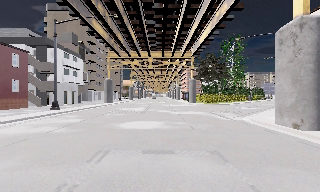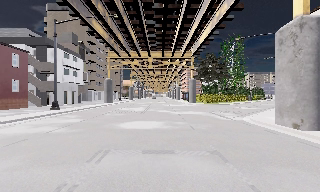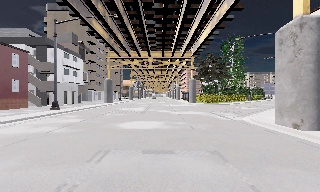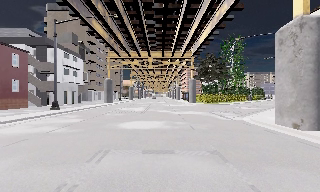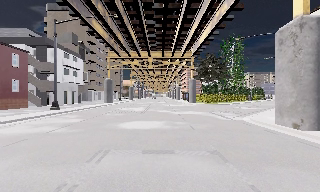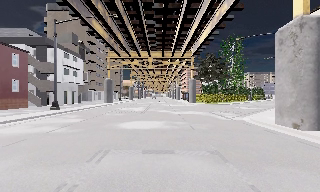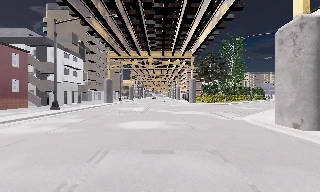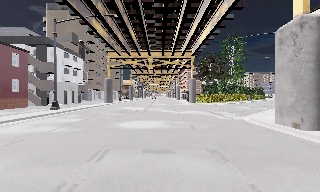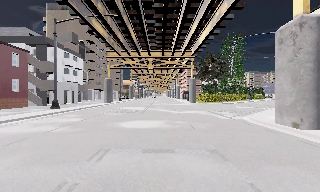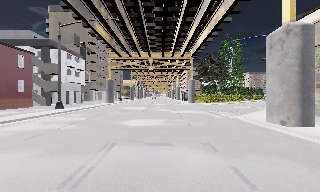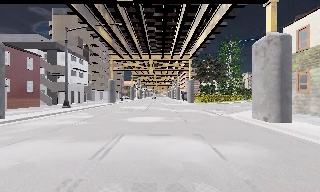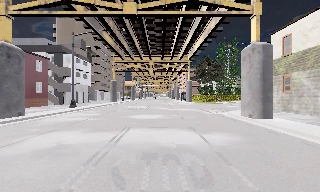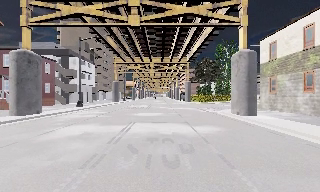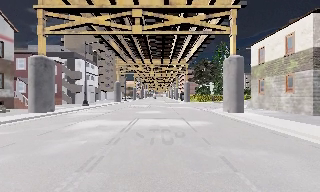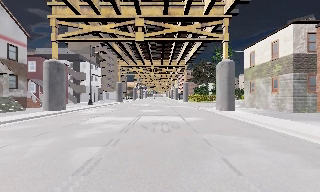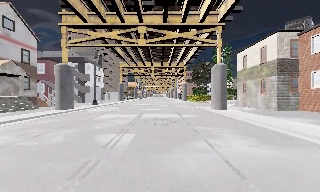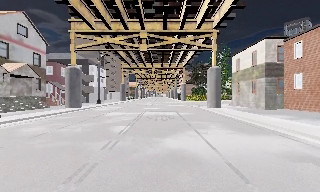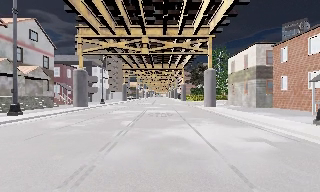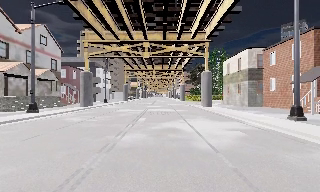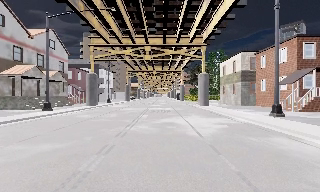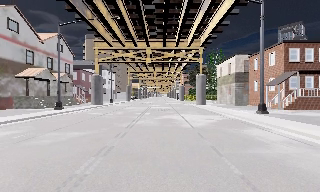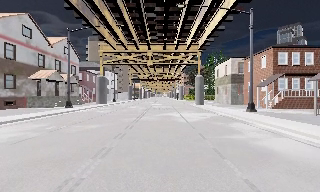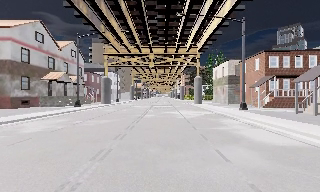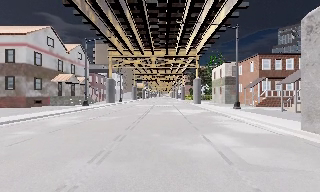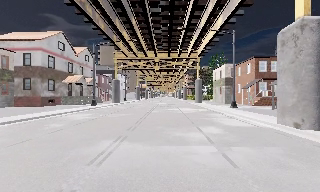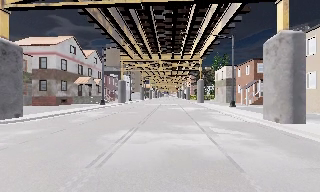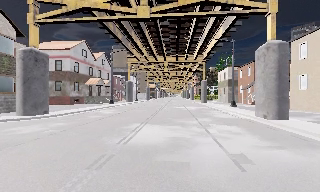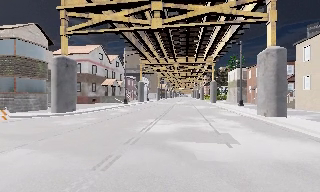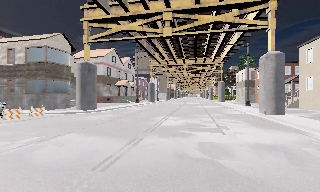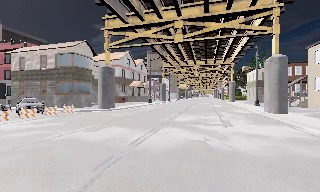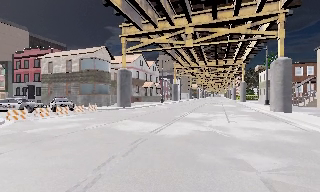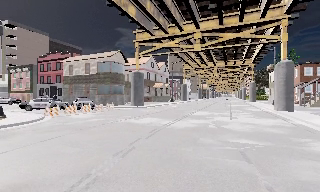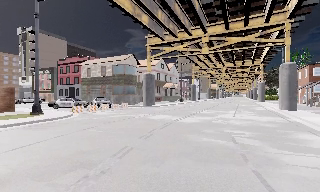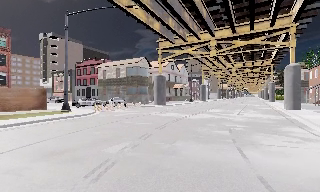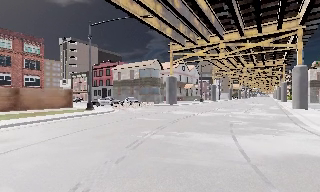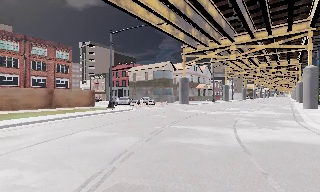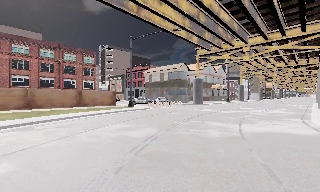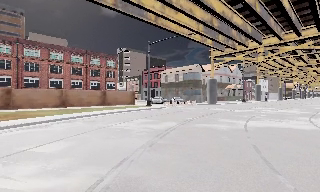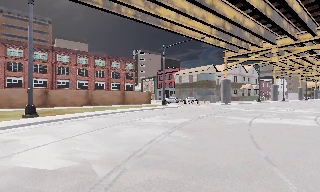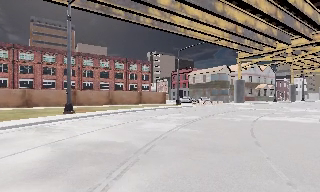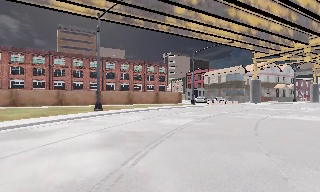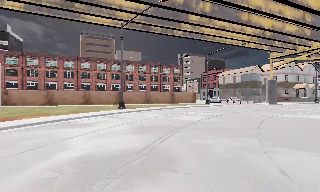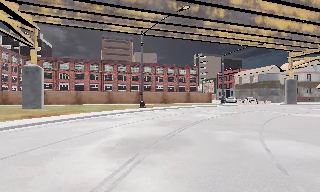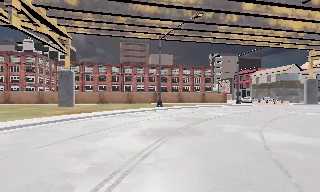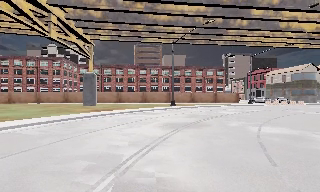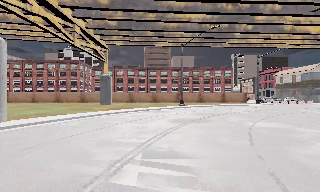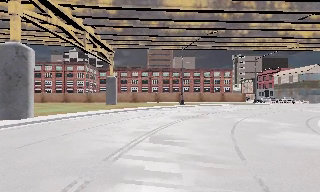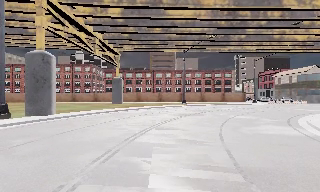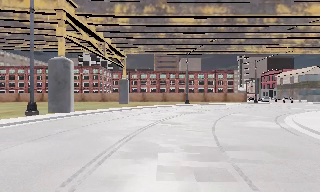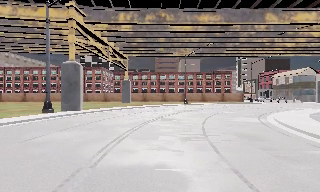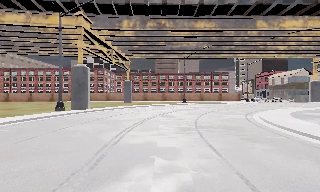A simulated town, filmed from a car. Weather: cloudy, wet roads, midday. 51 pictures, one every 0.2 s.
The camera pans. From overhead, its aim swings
counterclockwise.
The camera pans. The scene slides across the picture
to the right.
0.0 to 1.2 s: The camera keeps its place and its aim.
1.2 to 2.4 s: The camera travels backward, about 6 m, so what stands in front gets smaller. It gains speed.
2.4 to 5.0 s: The camera travels backward, about 25 m, so what stands in front gets smaller.
5.0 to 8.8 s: The scene slides to the right, as the camera pans about 80 degrees to its left. It travels backward, about 35 m.
8.8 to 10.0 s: The camera travels backward, about 11 m, so what stands in front gets smaller.
The film runs backward here.
